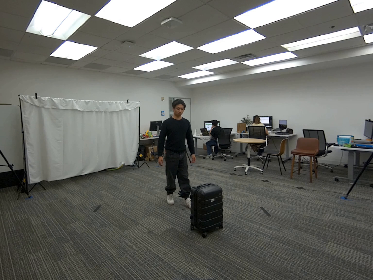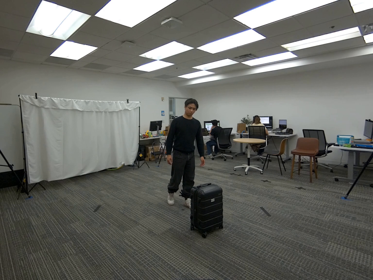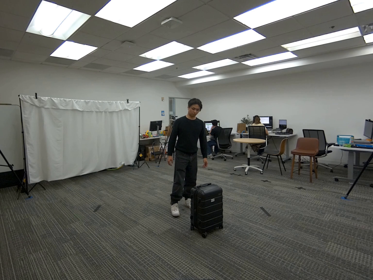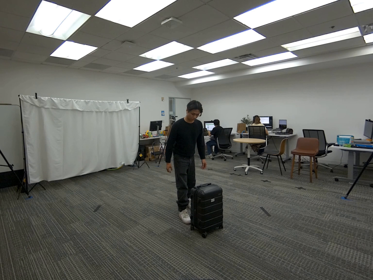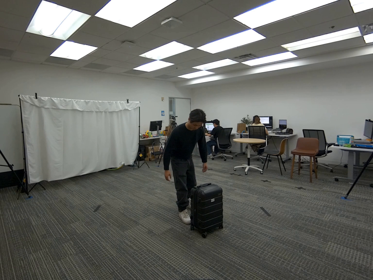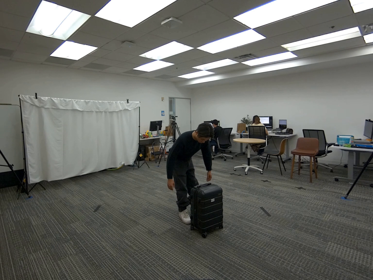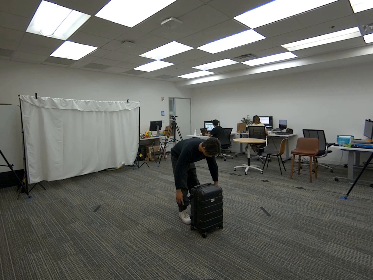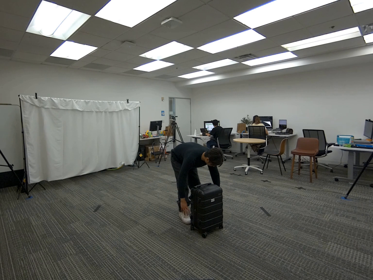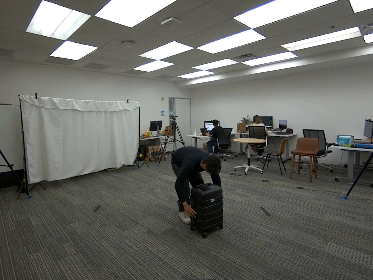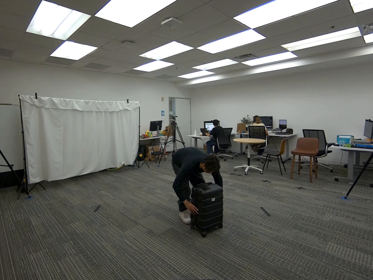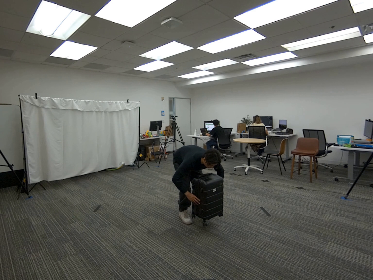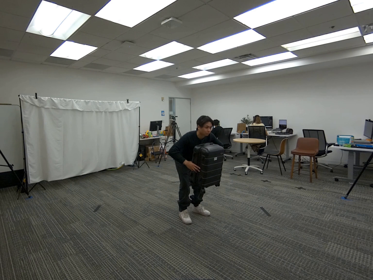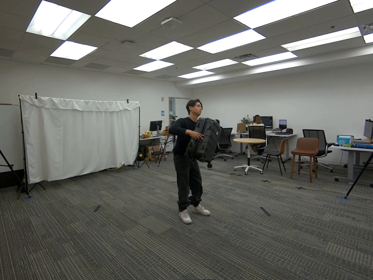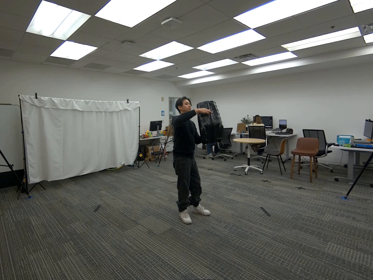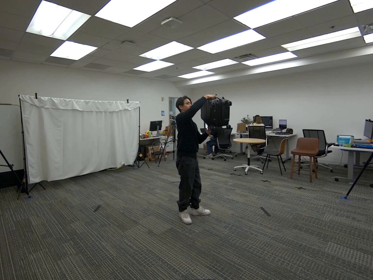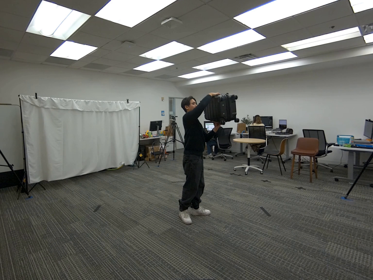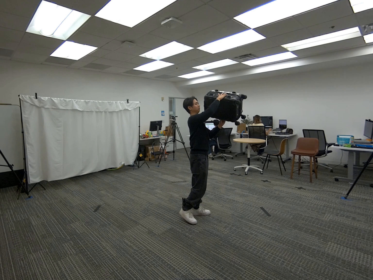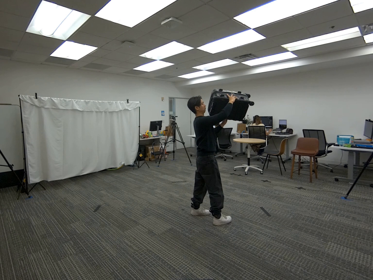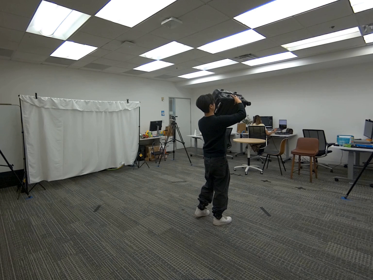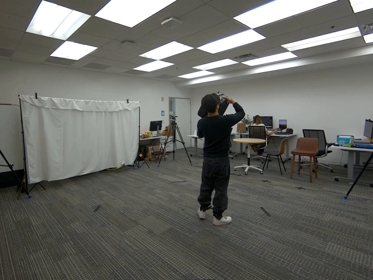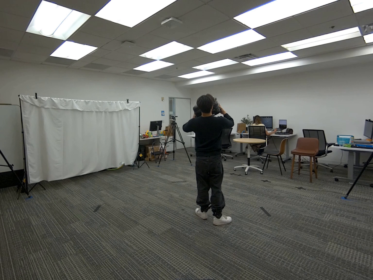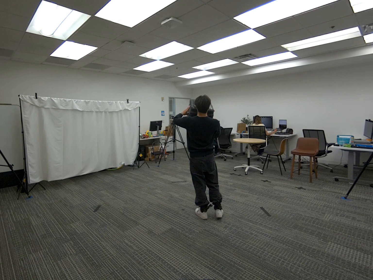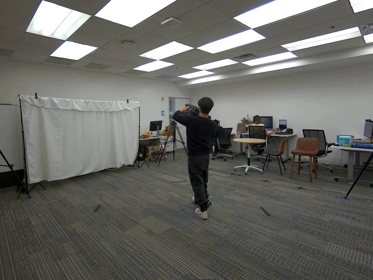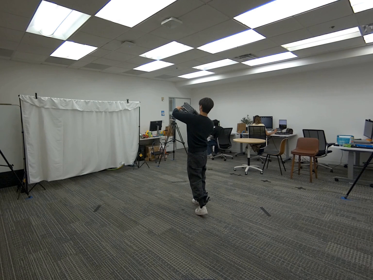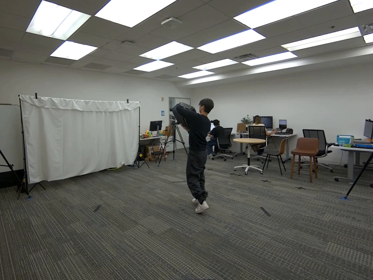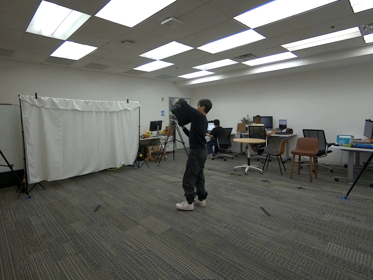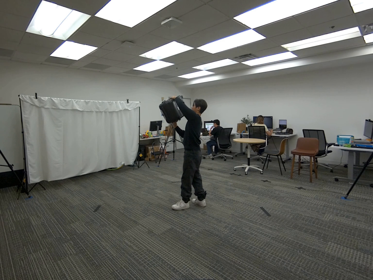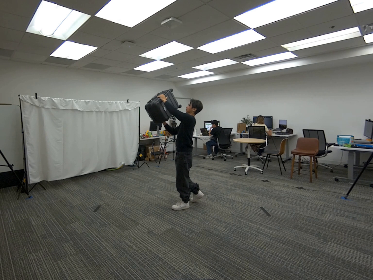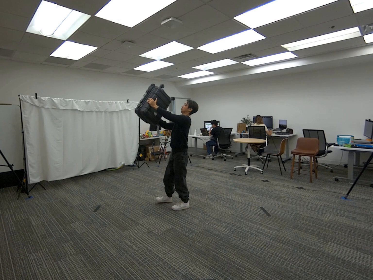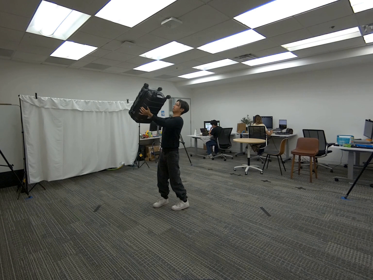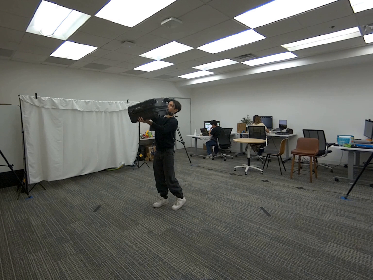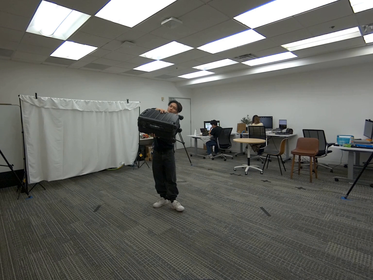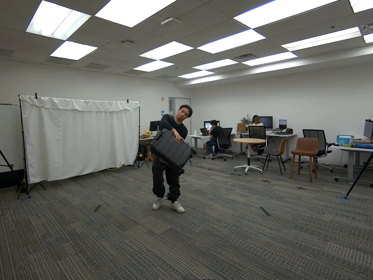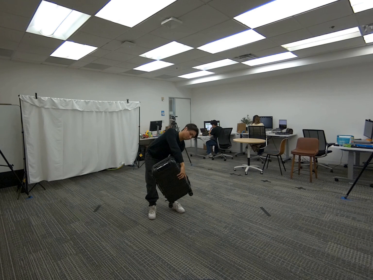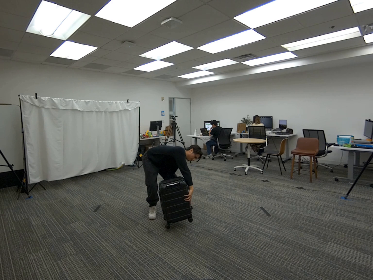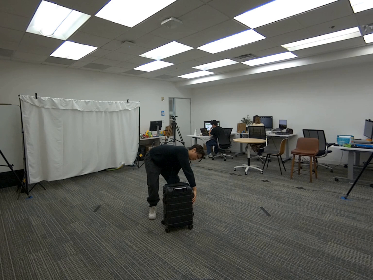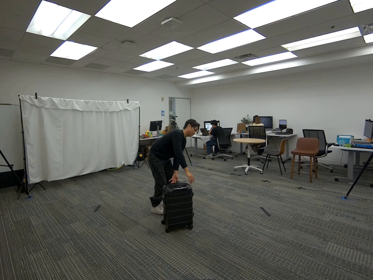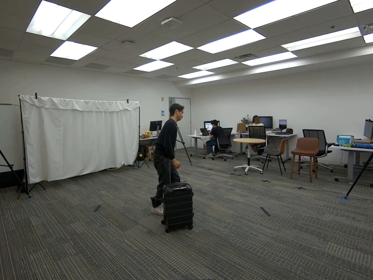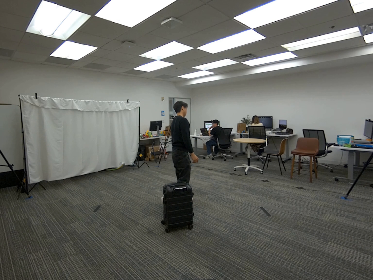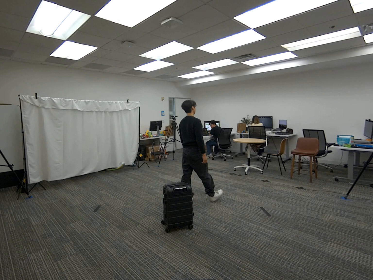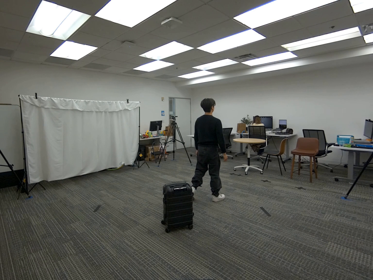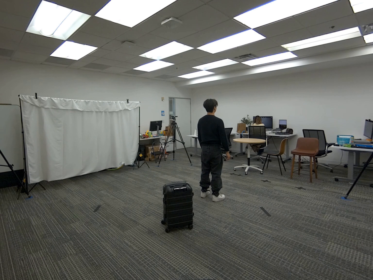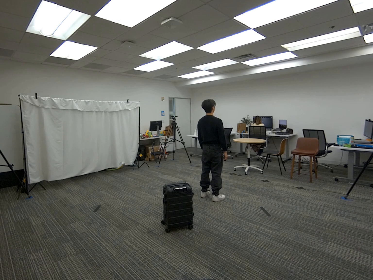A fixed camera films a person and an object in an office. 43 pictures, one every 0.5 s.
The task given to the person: Walk over to the luggage within the bounding area and using both hands pick up the luggage and proceed to rotate the luggage in midair so that all angles are visible by each camera.
